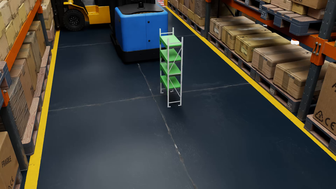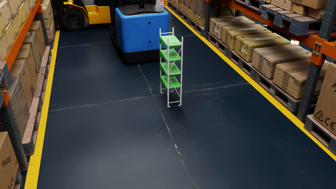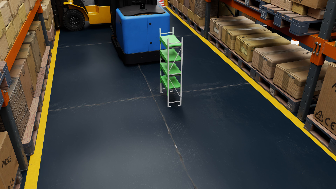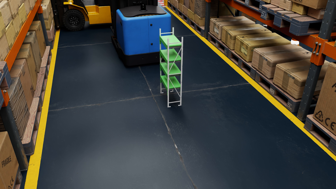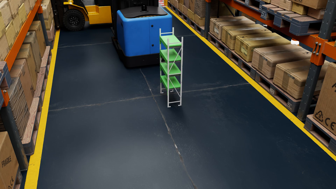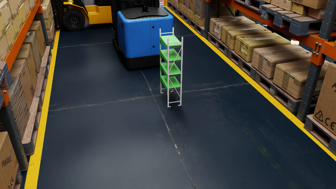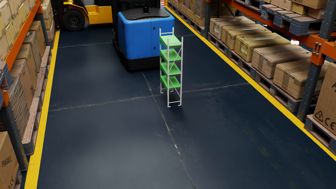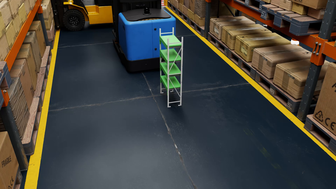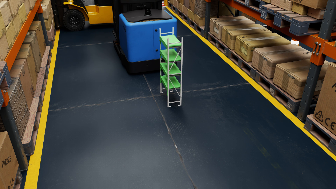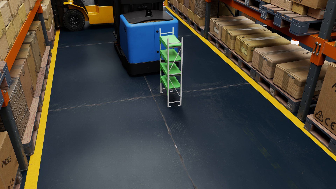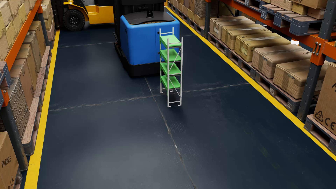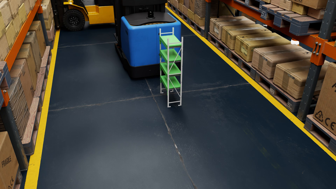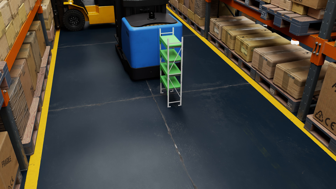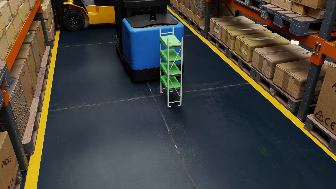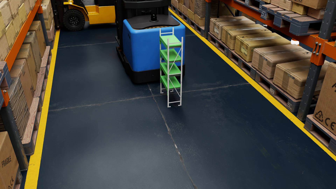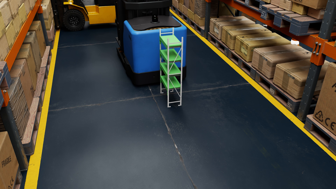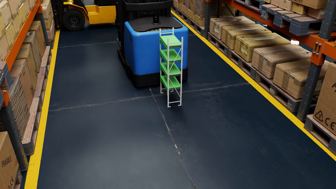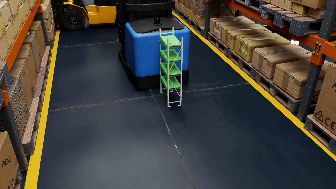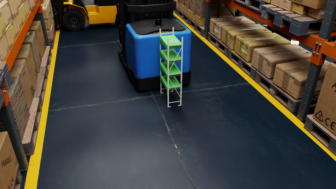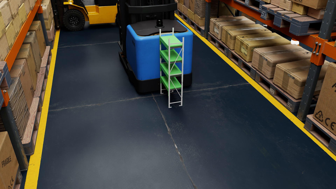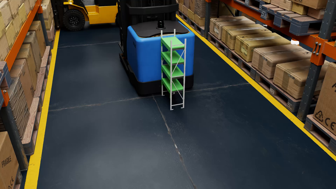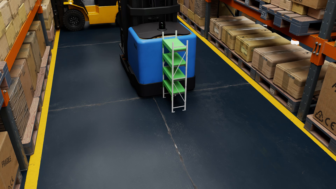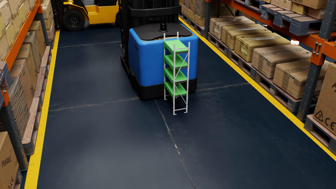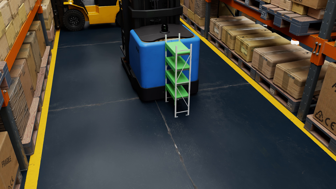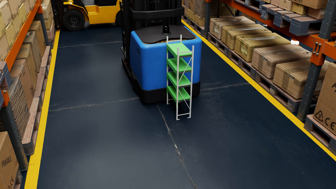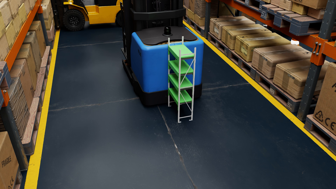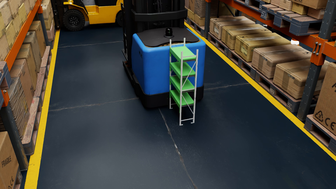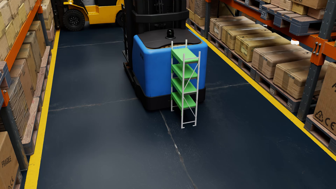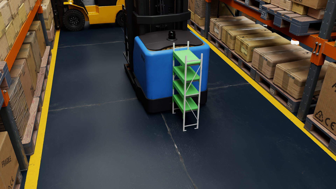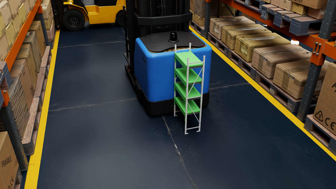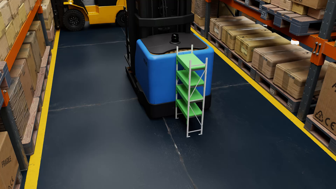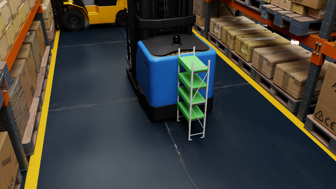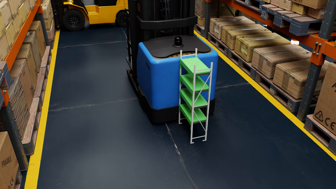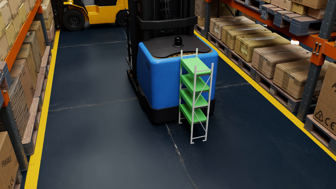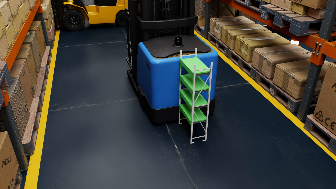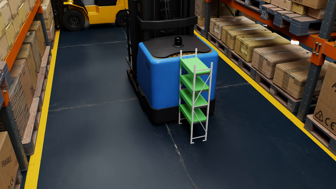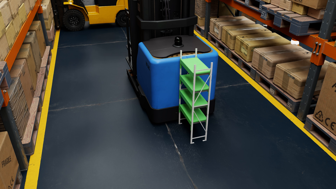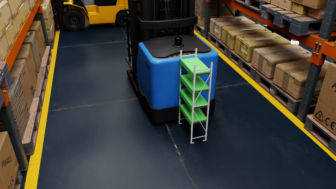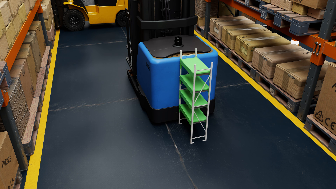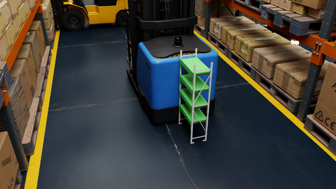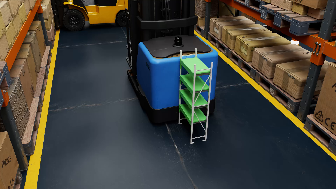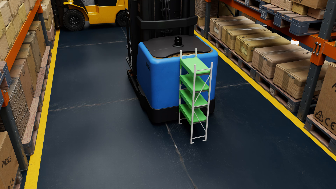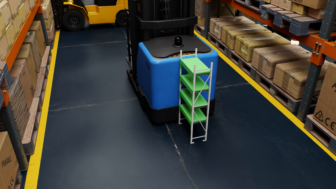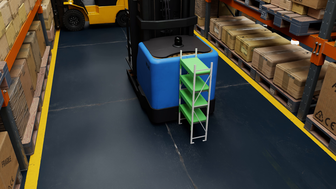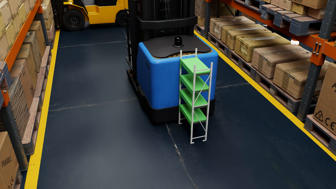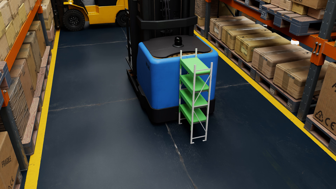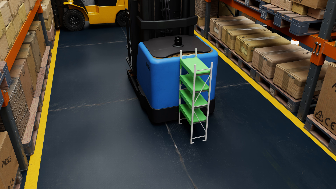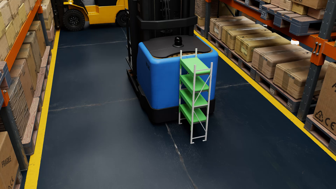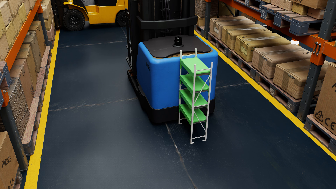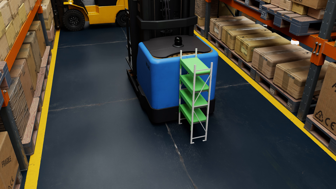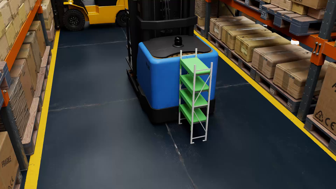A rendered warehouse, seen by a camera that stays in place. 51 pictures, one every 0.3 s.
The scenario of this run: A forklift runs into an object in its way.
